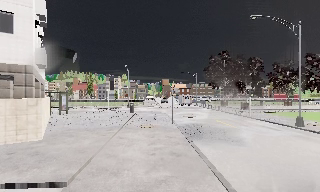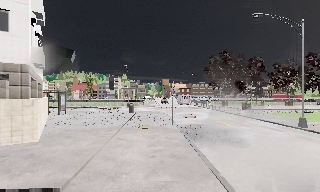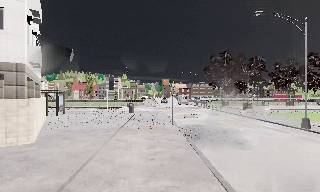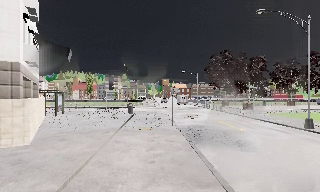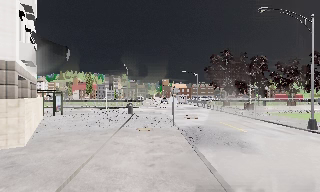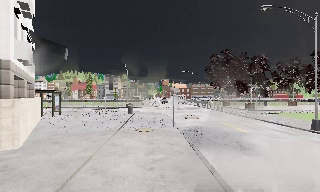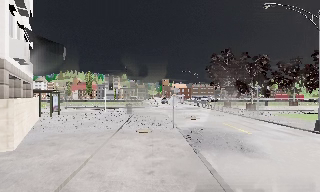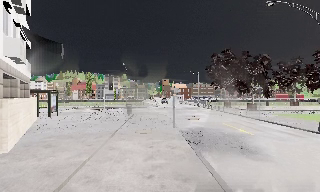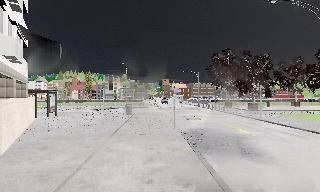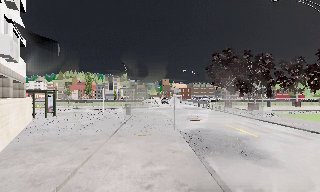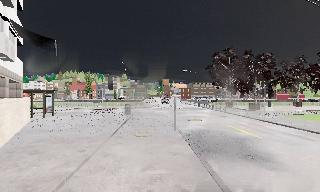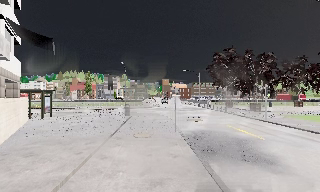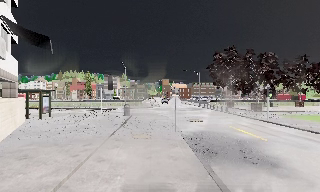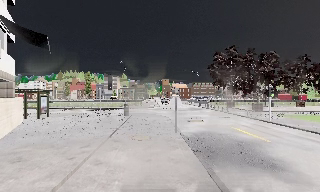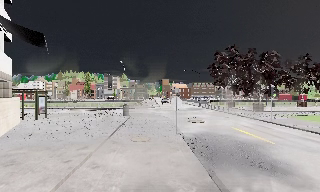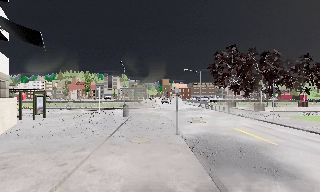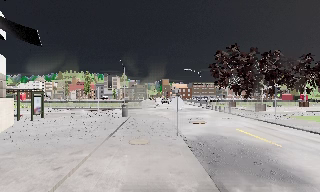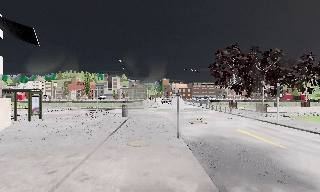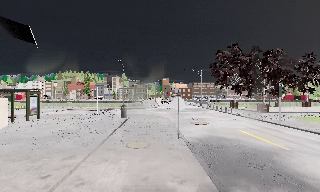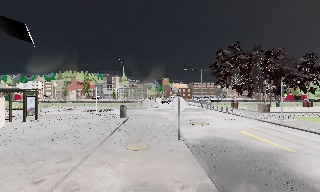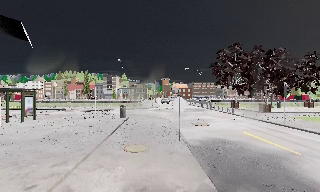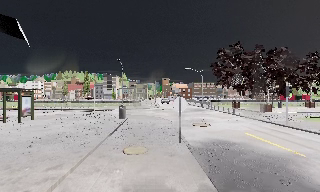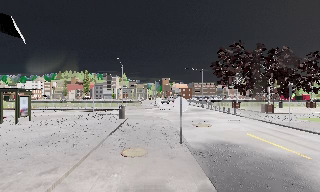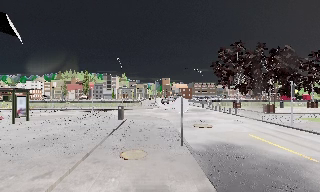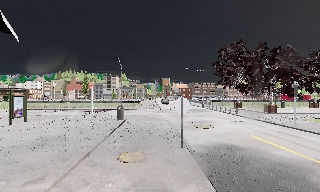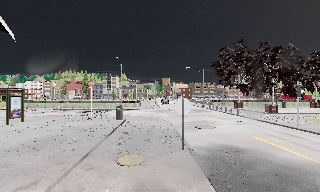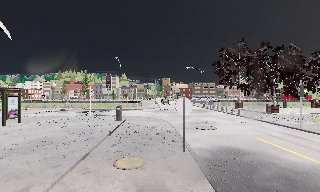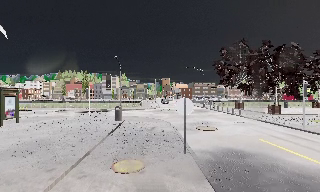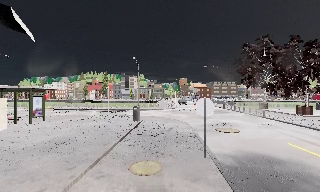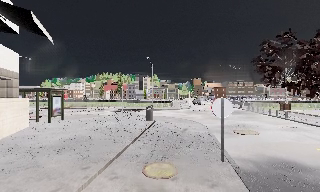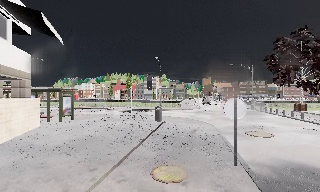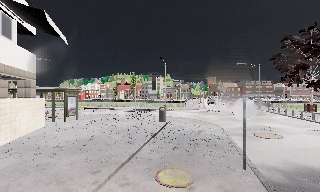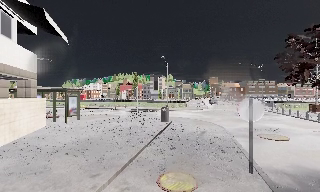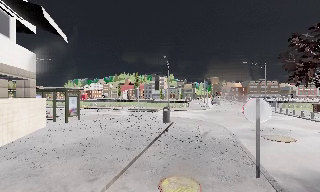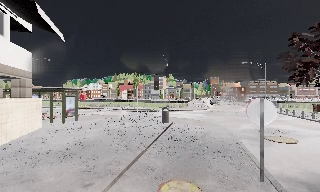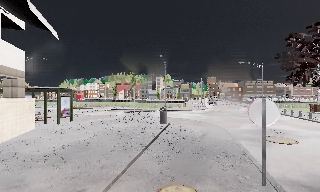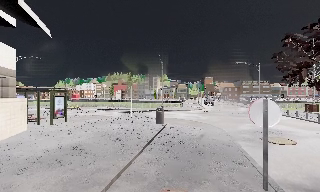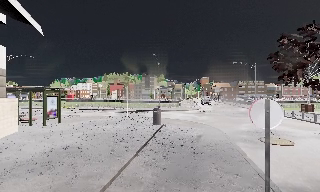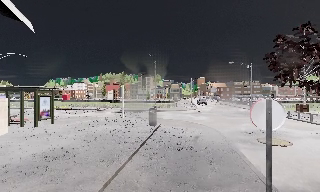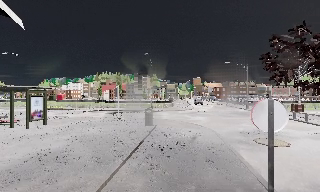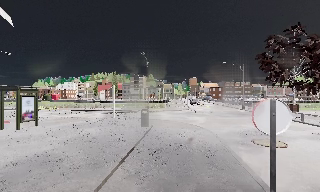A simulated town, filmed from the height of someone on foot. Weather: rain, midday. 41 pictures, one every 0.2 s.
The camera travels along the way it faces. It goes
forward.
0.0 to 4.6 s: The camera travels forward, about 5 m, so what stands in front looms larger.
4.6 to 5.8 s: The scene slides to the right, as the camera pans about 10 degrees to its left. It travels forward, about 1.5 m, so what stands in front looms larger.
5.8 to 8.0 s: The camera travels forward, about 2.5 m, so what stands in front looms larger.
The film runs forward here.
